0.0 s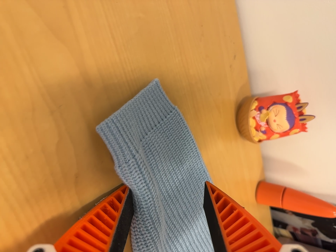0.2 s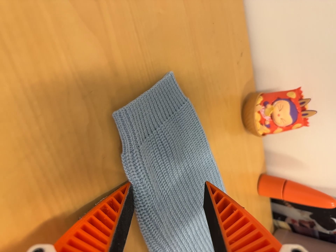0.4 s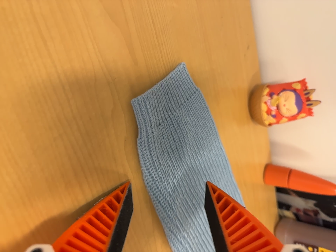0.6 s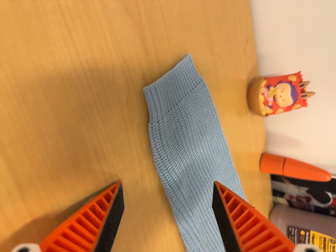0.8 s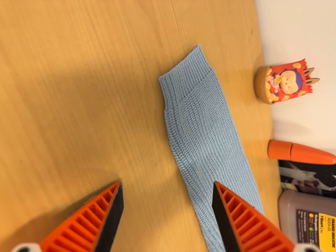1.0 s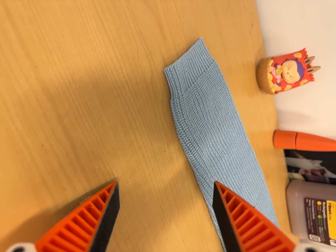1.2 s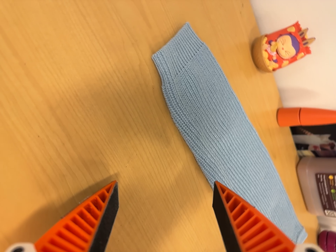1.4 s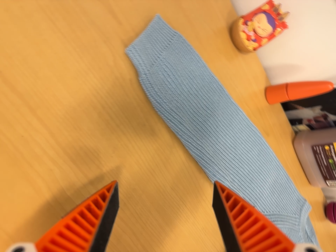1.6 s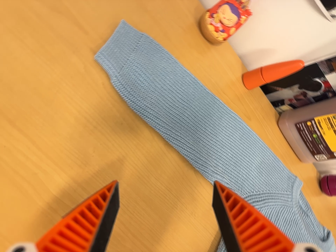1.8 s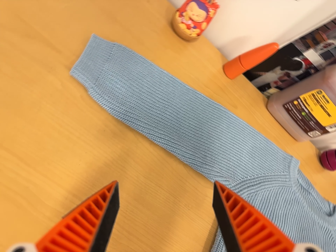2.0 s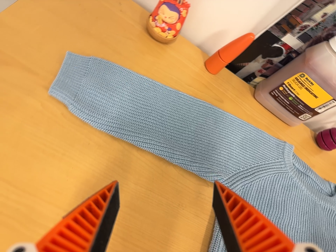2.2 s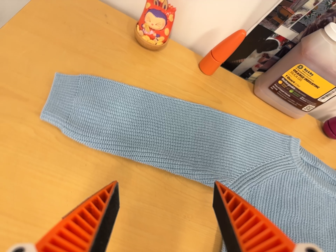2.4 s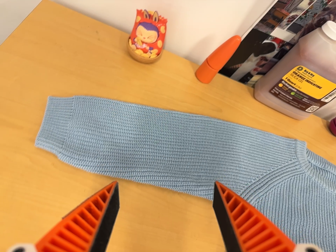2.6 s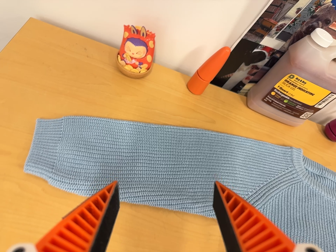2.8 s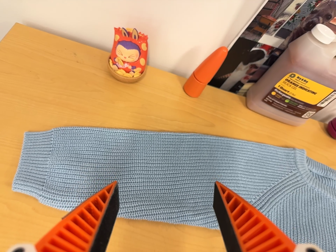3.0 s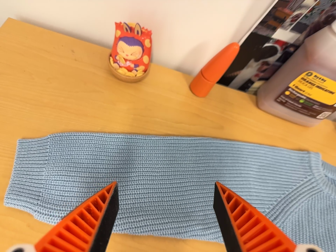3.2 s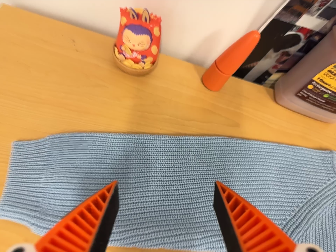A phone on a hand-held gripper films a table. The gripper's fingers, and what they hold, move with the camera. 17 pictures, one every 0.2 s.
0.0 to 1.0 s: The camera travels backward, to its left and toward the bottom of its view, about 12 cm, so what stands in front gets smaller.
1.0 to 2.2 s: The camera pans to its left by about 10 degrees. It travels to its right, about 18 cm. It rolls about its line of sight by about 45 degrees, and the scene rotates counterclockwise.
2.2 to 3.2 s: The camera travels forward and toward the top of its view, about 14 cm, so what stands in front looms larger. It rolls about its line of sight by about 10 degrees, and the scene rotates counterclockwise.
The film runs backward here.
